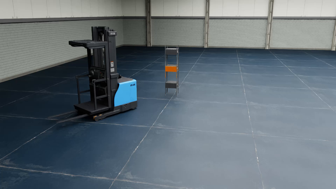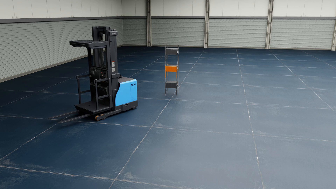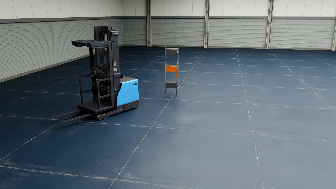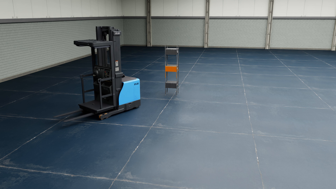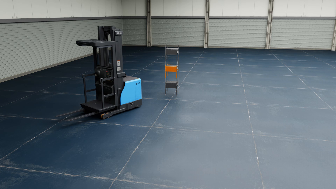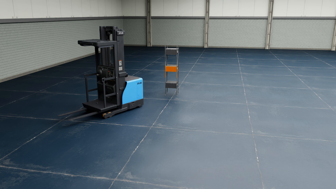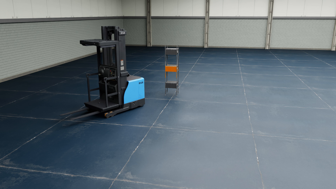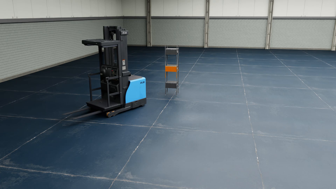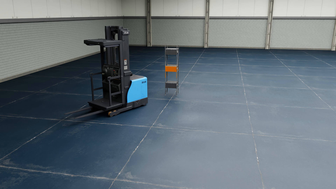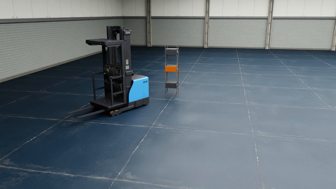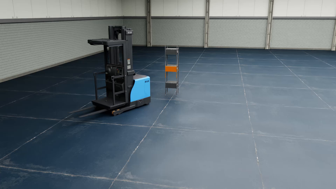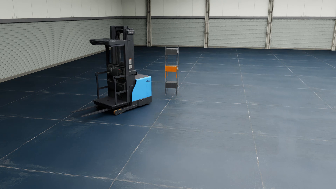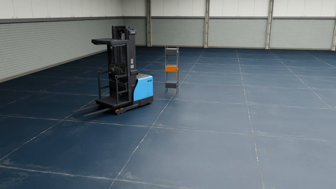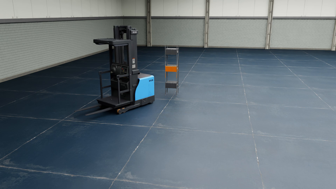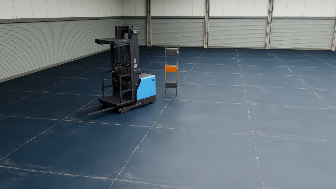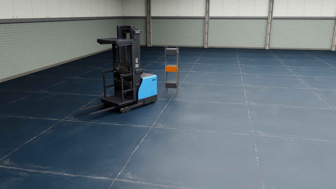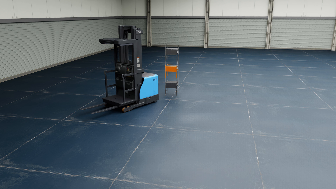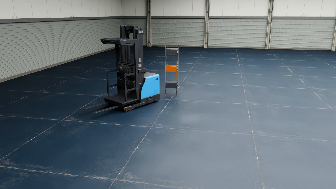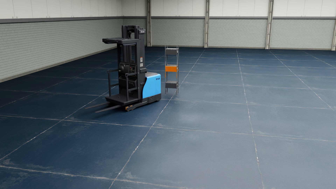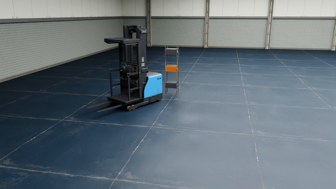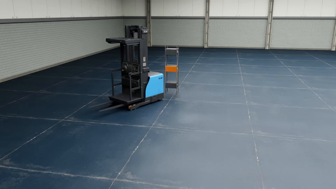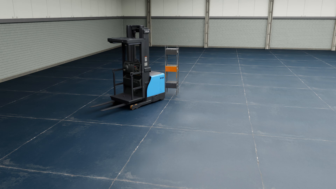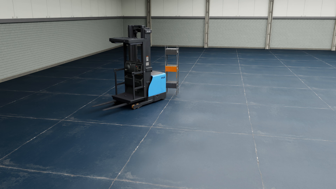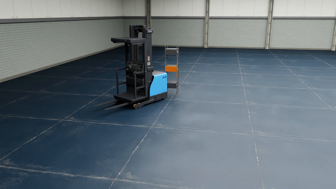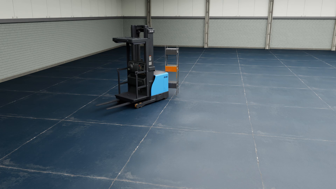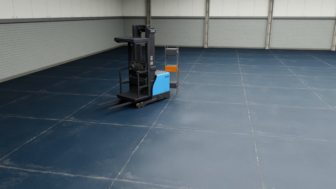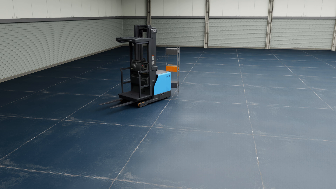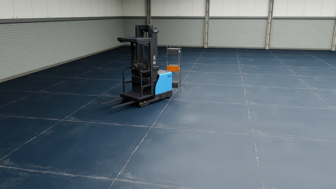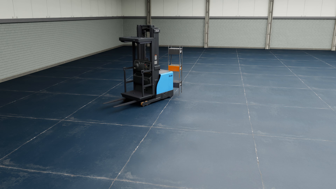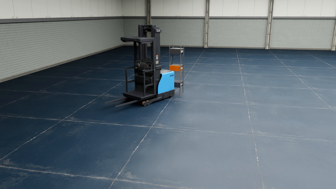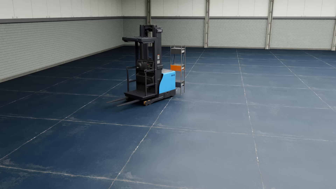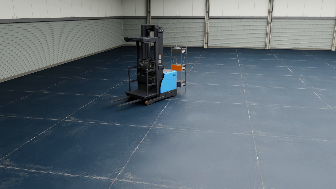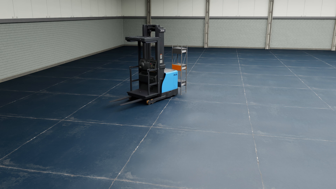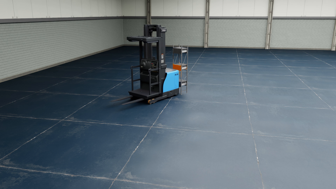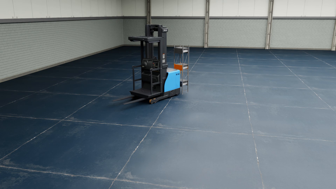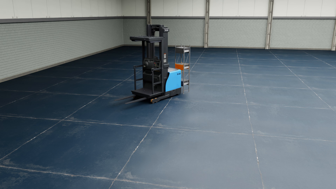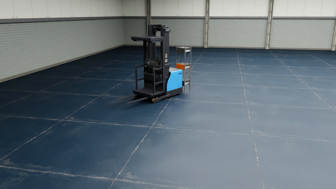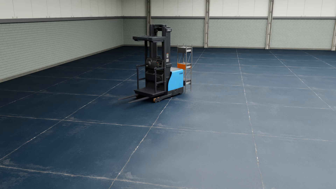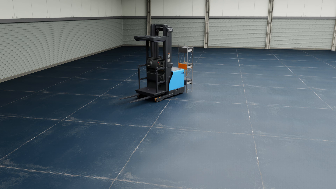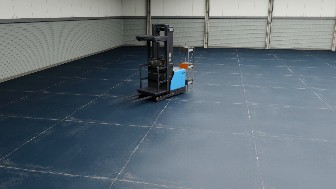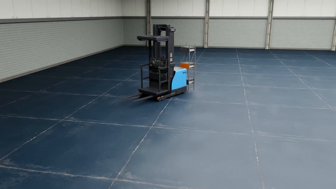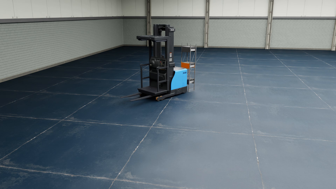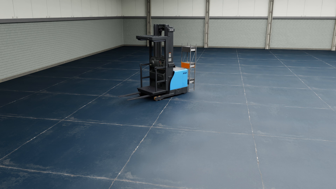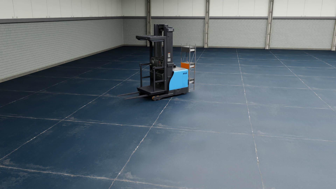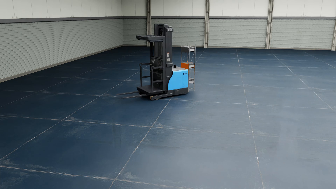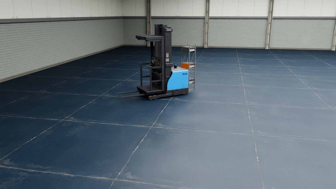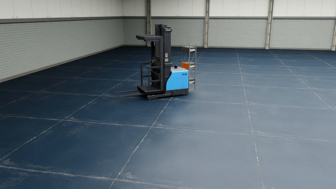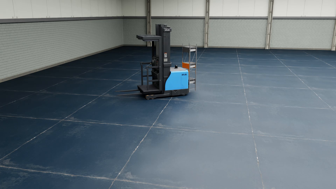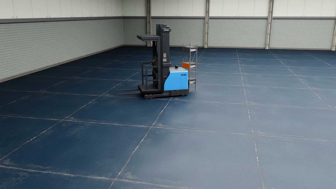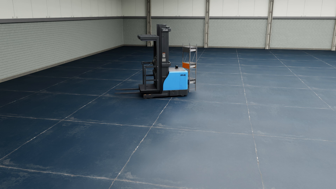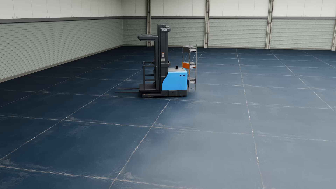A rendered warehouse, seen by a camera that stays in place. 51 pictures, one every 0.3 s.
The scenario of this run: A forklift runs into an object in its way.
